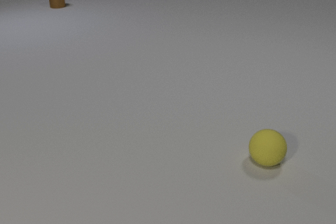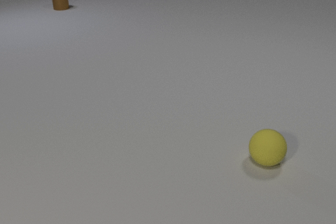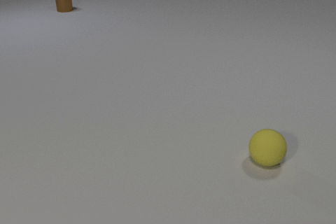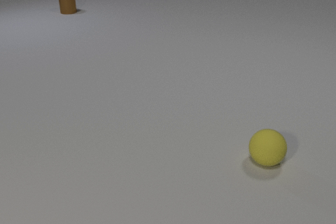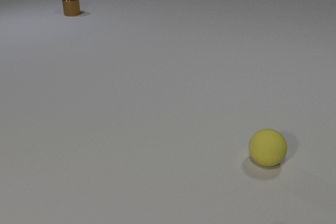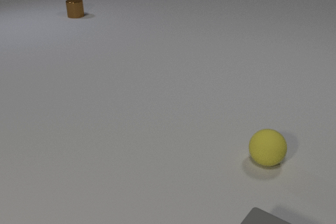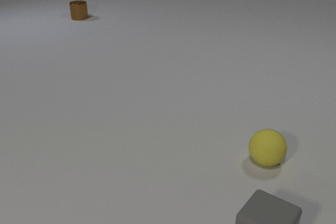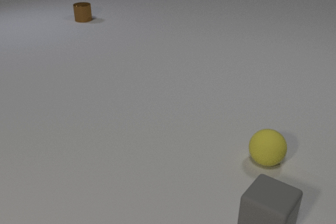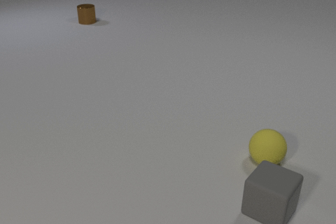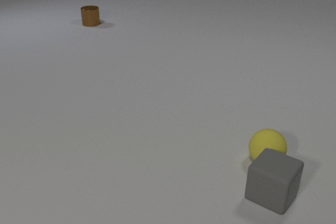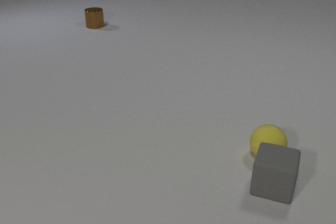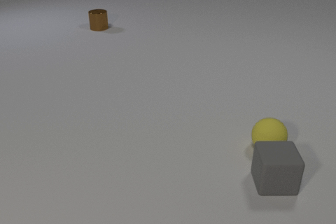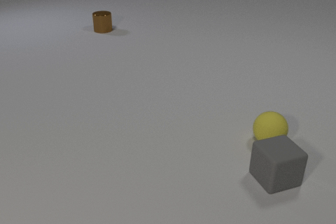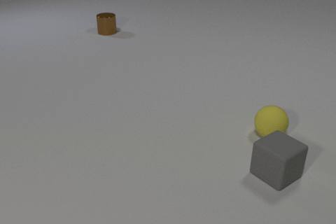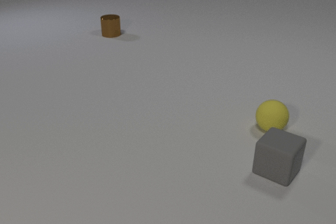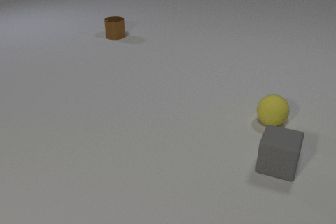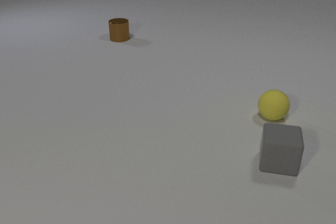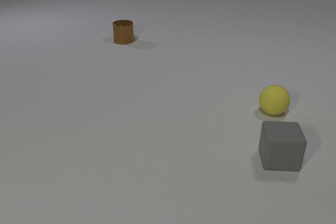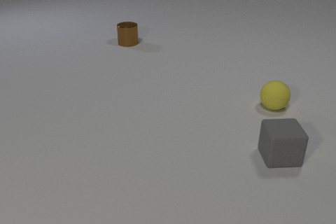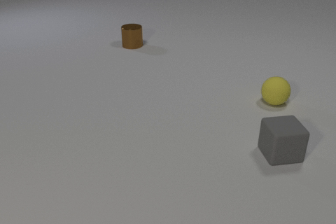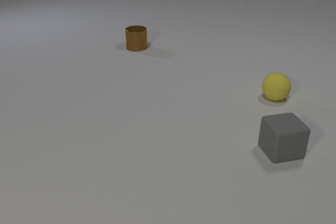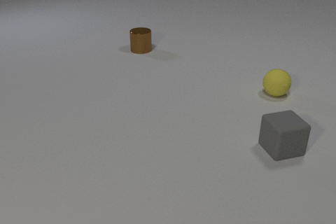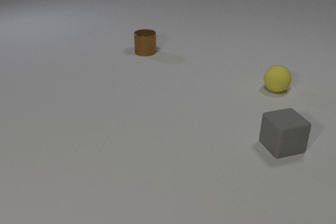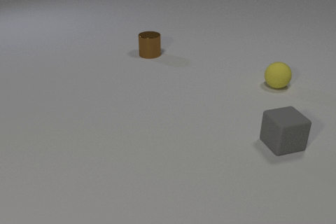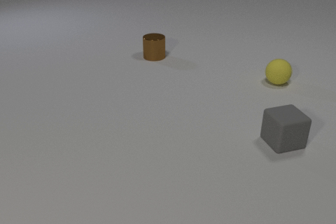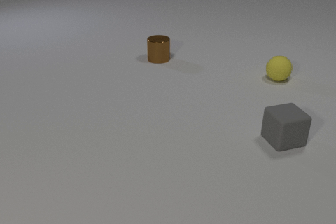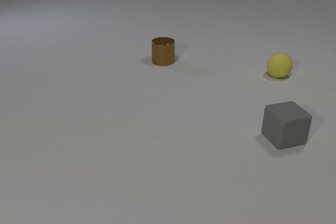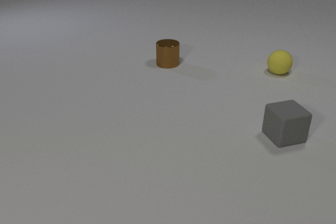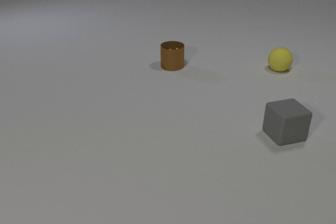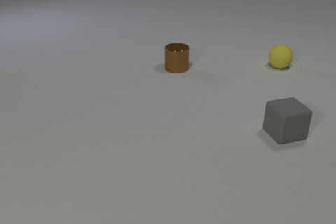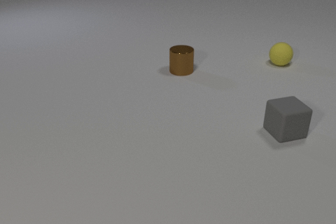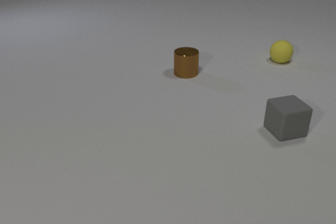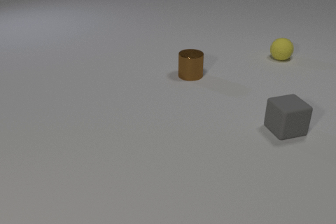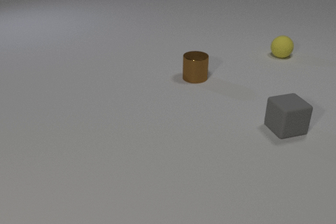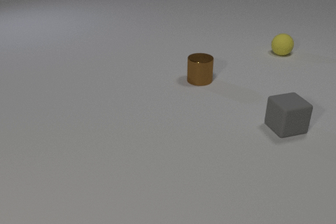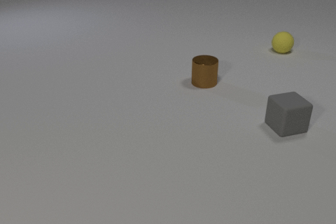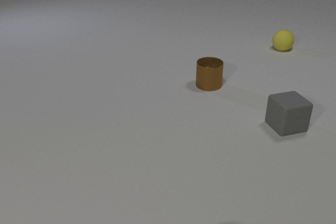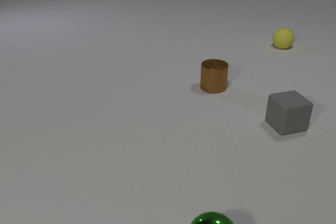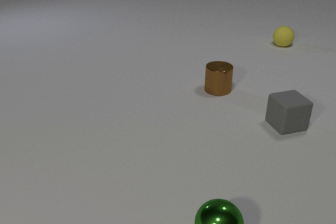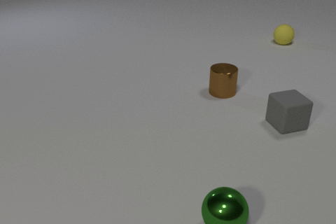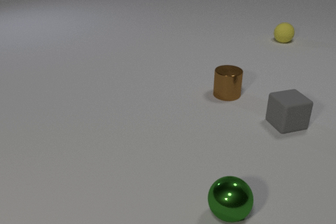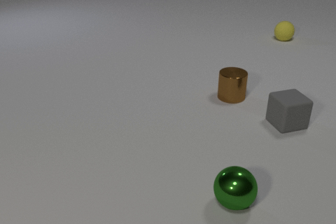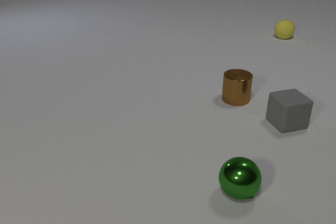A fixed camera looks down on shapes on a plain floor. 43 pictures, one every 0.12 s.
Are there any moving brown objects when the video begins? yes.
What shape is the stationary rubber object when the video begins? sphere.
What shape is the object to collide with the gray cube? sphere.
0.00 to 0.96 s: The gray rubber cube comes in at the bottom edge, slides away from the camera. The brown metal cylinder slides toward the camera and to the right.
0.96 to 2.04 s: The gray rubber cube slides away from the camera, spins counterclockwise seen from above by about 120 degrees, its near face sliding to the right. The yellow rubber sphere rolls away from the camera. The brown metal cylinder slides toward the camera and to the right. The gray rubber cube and the yellow rubber sphere collide.
2.04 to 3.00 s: The gray rubber cube slides away from the camera, spins counterclockwise seen from above by about 15 degrees, its near face sliding to the right. The yellow rubber sphere rolls away from the camera. The brown metal cylinder slides toward the camera and to the right.
3.00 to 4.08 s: The gray rubber cube slides away from the camera. The yellow rubber sphere rolls away from the camera. The brown metal cylinder slides toward the camera and to the right.
4.08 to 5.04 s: The gray rubber cube slides away from the camera. The yellow rubber sphere rolls away from the camera. The brown metal cylinder slides toward the camera and to the right. The green metal sphere comes in at the bottom edge, rolls away from the camera.
